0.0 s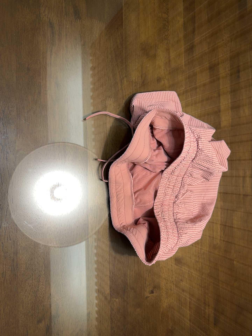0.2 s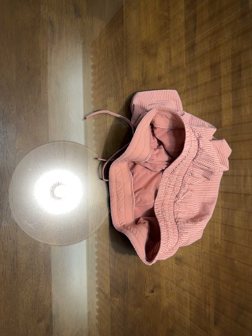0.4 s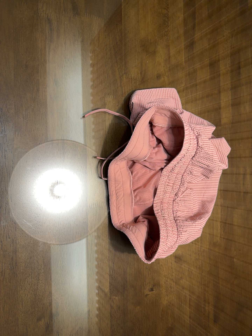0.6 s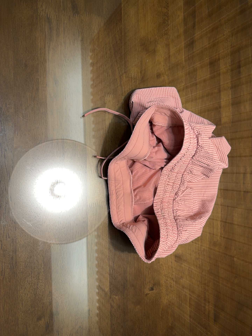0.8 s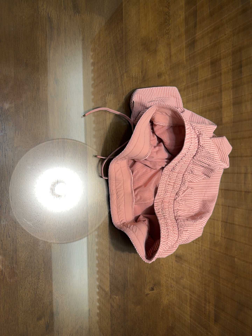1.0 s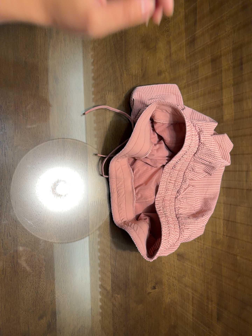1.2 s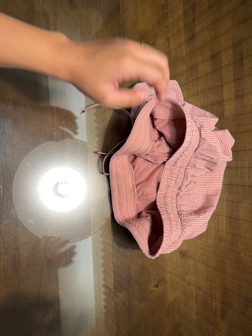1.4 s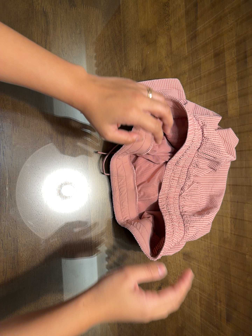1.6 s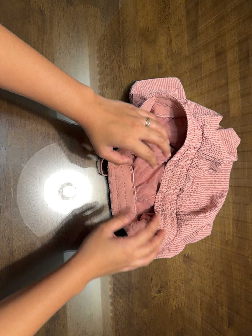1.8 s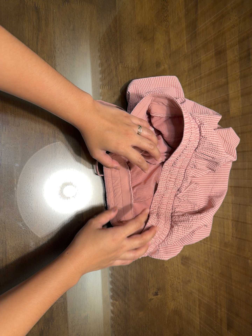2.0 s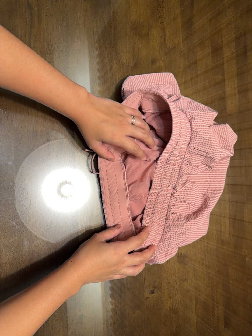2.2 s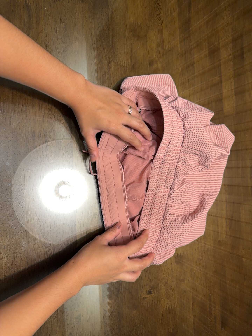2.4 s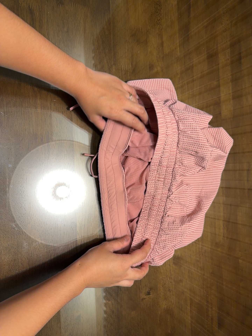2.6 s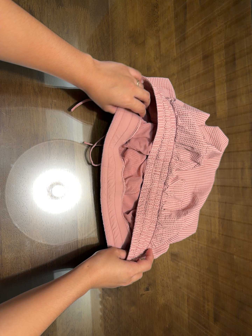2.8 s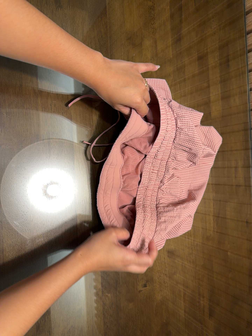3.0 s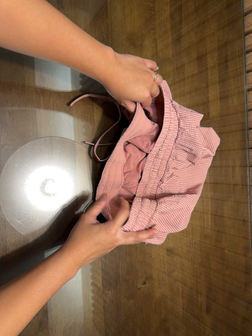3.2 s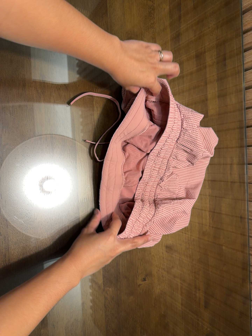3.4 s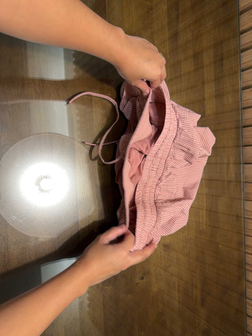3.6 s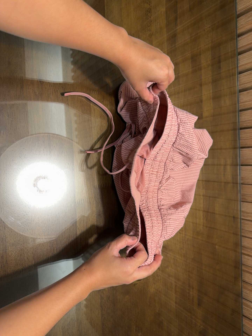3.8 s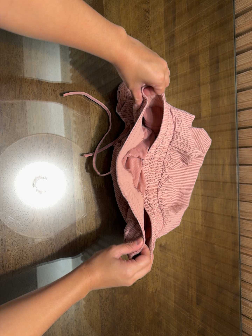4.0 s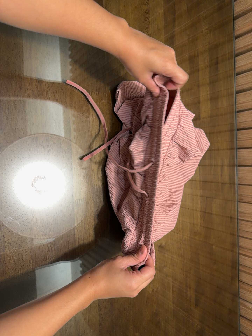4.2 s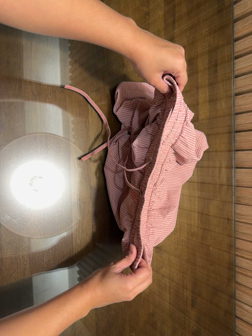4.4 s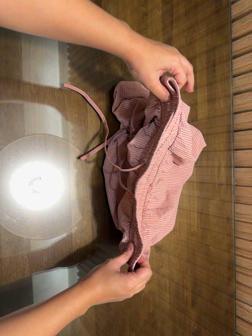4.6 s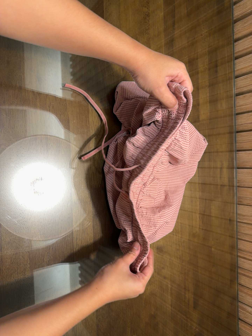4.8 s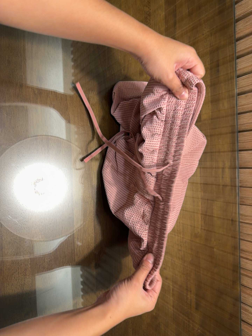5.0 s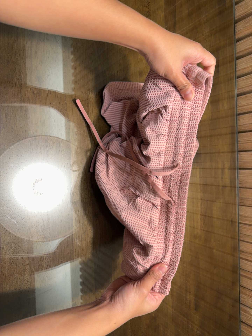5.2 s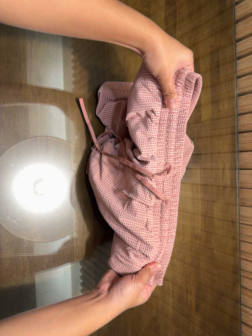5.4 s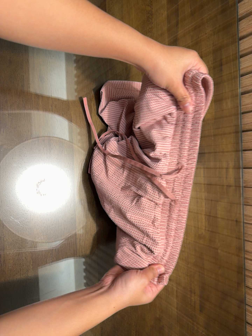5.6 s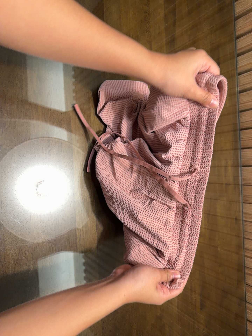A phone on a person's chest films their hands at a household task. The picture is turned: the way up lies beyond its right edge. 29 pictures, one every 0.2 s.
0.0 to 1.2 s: The camera keeps its place and its aim.
1.2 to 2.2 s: The camera shifts only a little, or ends up much as it began.
2.2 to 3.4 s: The camera travels to its left, about 7 cm.
3.4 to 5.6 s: The camera shifts only a little, or ends up much as it began.
The film runs forward here.
